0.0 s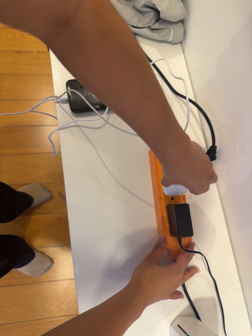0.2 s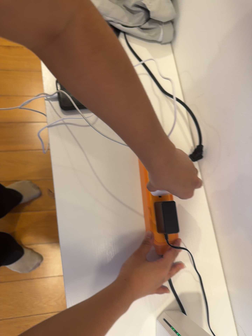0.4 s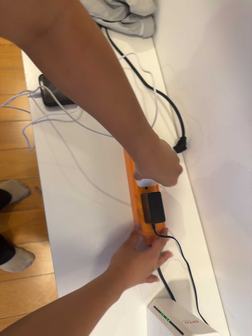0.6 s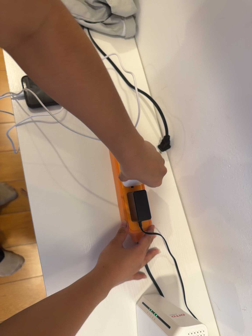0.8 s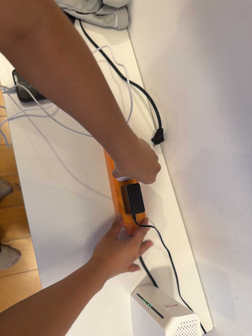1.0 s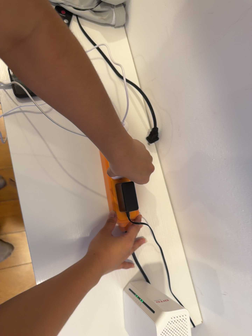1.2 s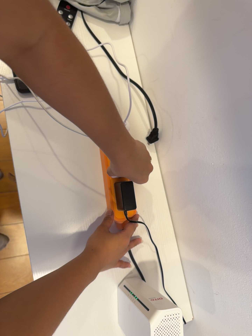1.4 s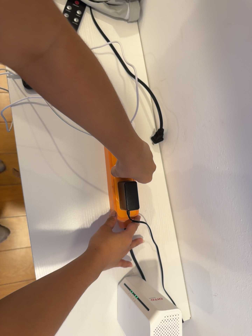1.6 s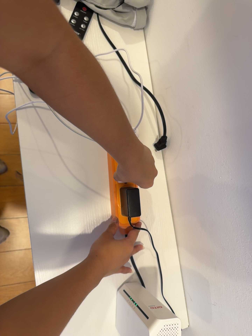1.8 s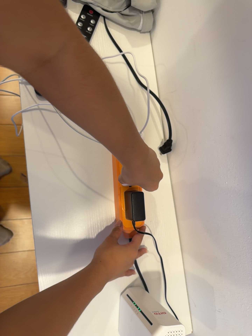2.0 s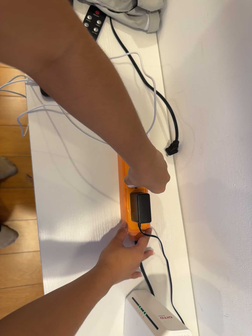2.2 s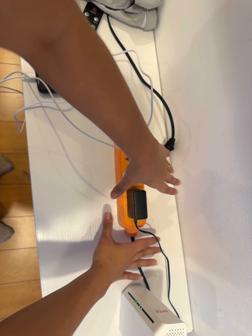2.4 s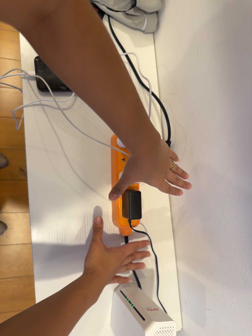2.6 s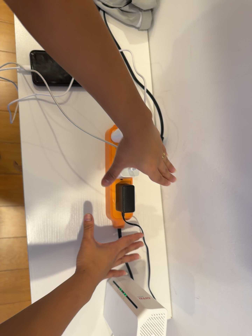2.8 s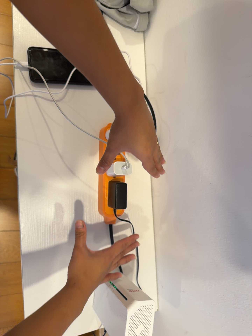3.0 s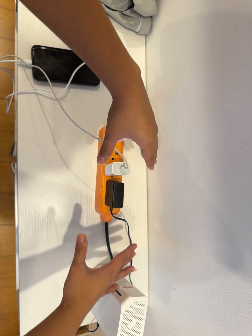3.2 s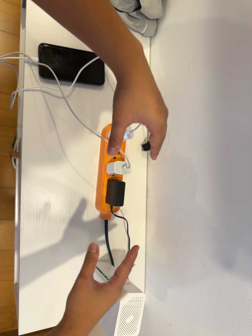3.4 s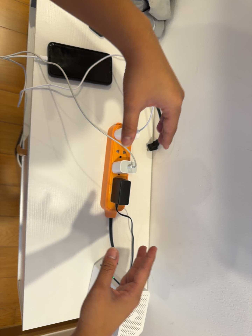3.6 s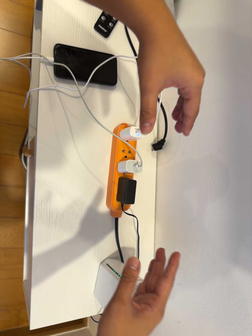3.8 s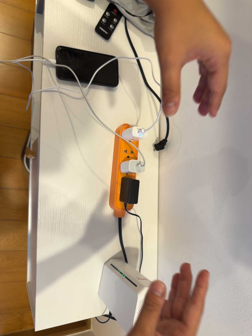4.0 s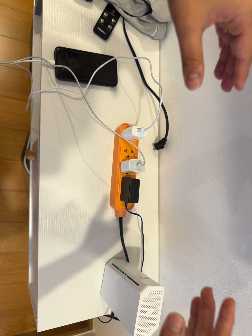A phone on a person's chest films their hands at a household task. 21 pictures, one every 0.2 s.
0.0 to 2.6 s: The camera pans to its right by about 15 degrees. It travels backward, about 7 cm, so what stands in front gets smaller. Its aim tips toward the bottom of its view by about 10 degrees.
2.6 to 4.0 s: The camera travels to its left and backward, about 8 cm.
The film runs forward here.
